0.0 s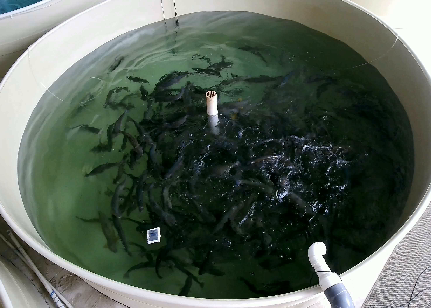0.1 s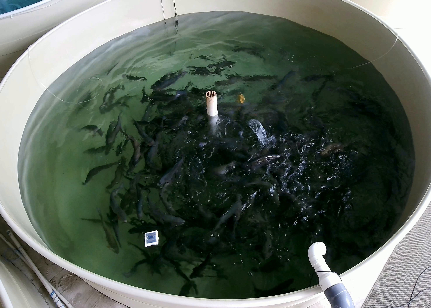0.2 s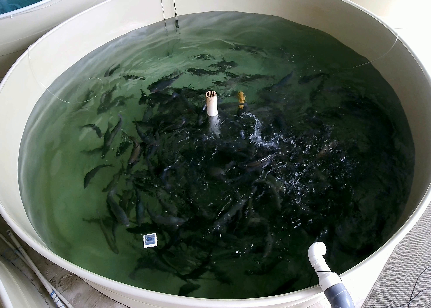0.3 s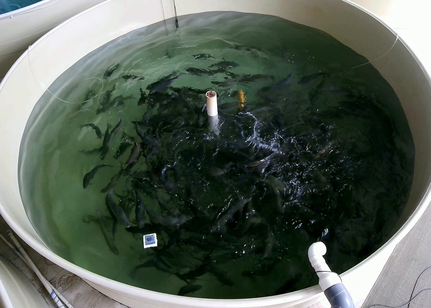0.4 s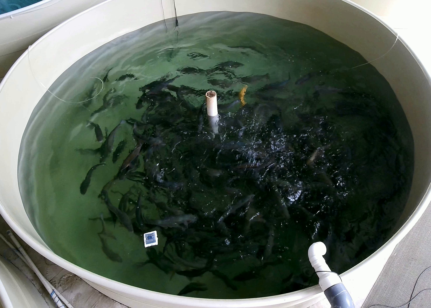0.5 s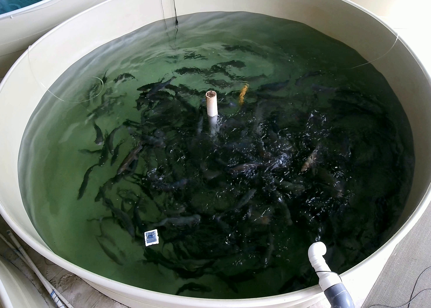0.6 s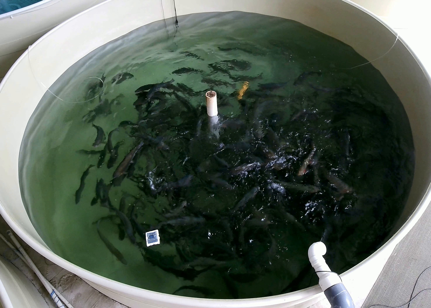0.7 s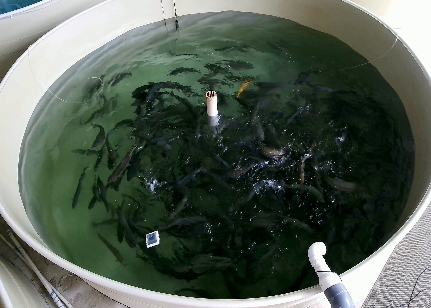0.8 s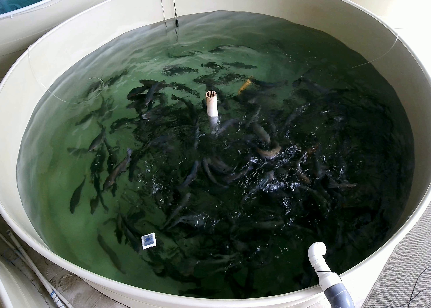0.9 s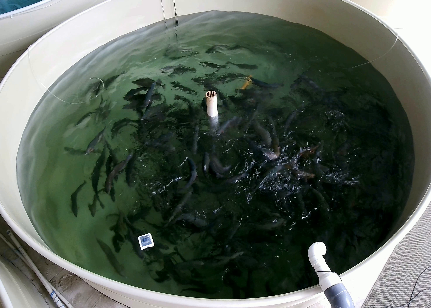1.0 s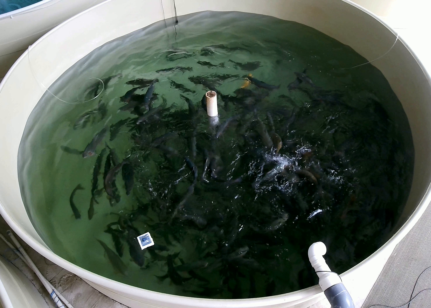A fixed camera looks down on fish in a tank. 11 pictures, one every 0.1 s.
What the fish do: Weak feeding.
